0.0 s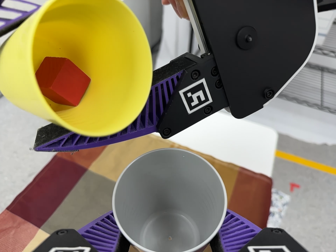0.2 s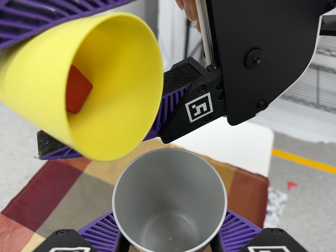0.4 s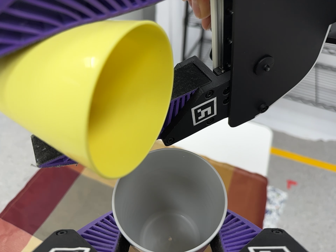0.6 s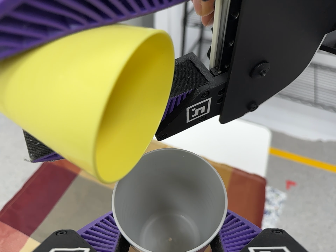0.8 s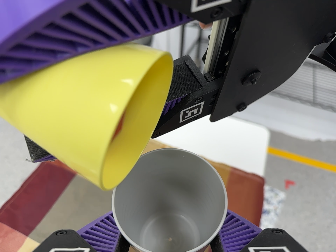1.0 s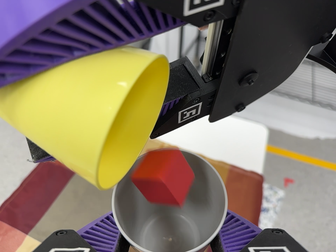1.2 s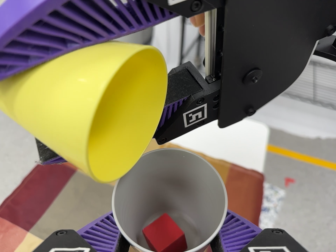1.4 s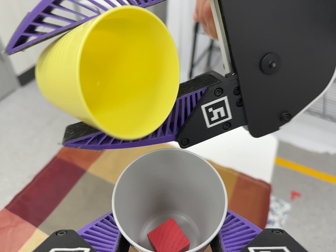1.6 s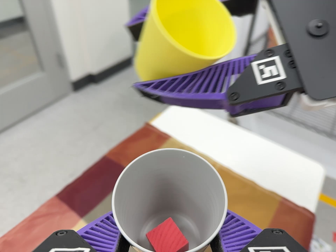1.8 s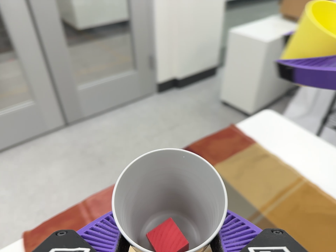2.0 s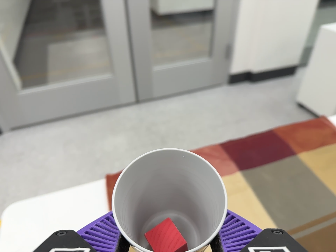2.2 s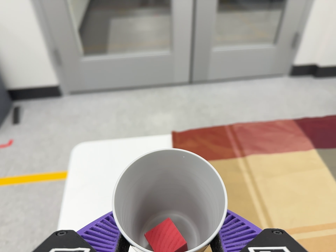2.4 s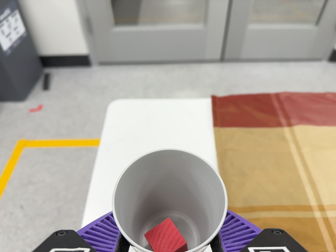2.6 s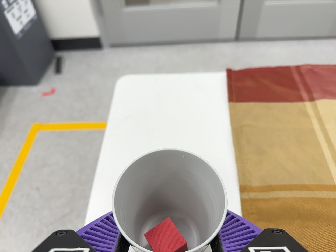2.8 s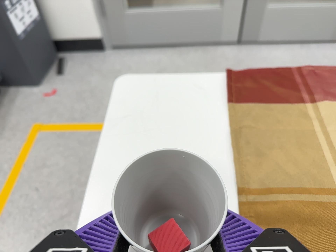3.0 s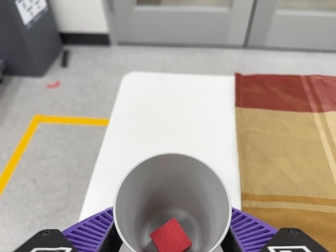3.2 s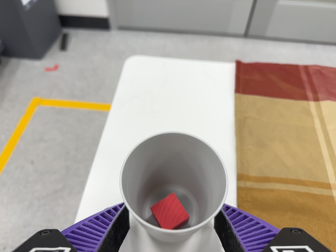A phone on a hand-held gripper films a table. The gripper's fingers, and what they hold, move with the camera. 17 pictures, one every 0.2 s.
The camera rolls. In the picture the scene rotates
clockwise.
The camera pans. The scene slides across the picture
to the right.
0.0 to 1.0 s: The camera shifts only a little, or ends up much as it began.
1.0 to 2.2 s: The camera pans to its left by about 50 degrees. It travels to its left and toward the bottom of its view, about 22 cm, so close, fixed things drift to the right. It rolls about its line of sight by about 40 degrees, and the scene rotates clockwise.
2.2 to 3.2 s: The camera travels toward the bottom of its view, forward and to its left, about 8 cm, so close, fixed things drift upward. Its aim tips toward the bottom of its view by about 10 degrees, and the scene shifts upward. It rolls about its line of sight by about 10 degrees, and the scene rotates clockwise.
The film runs forward here.
